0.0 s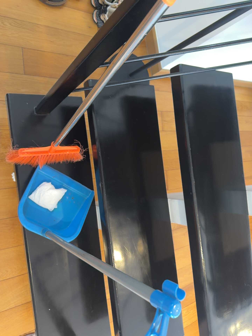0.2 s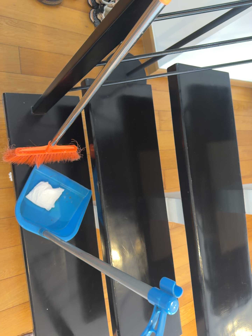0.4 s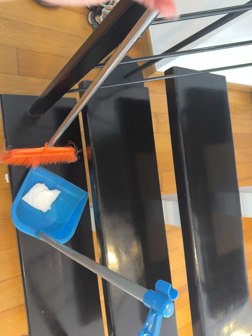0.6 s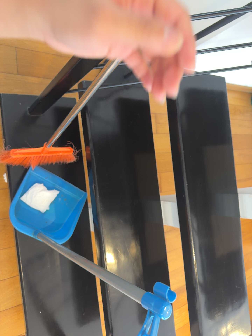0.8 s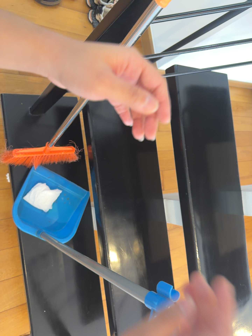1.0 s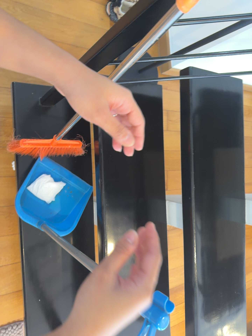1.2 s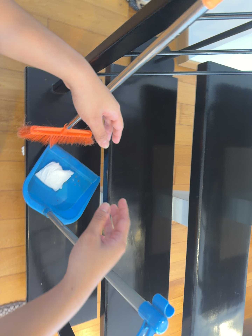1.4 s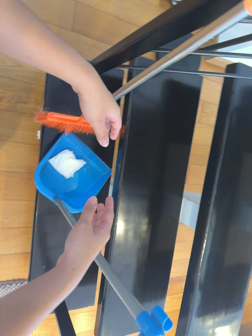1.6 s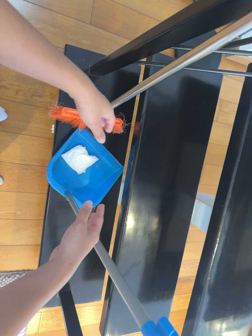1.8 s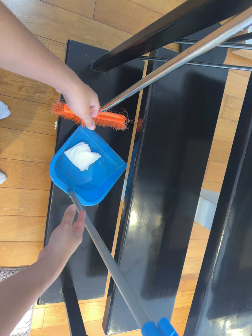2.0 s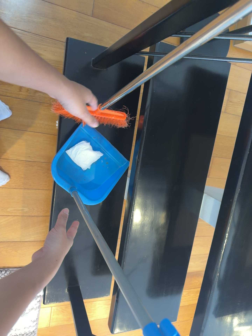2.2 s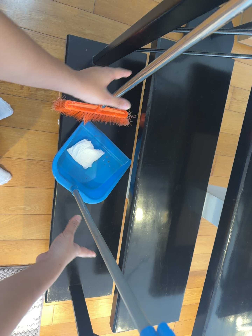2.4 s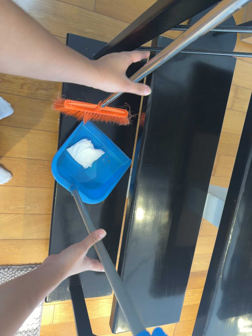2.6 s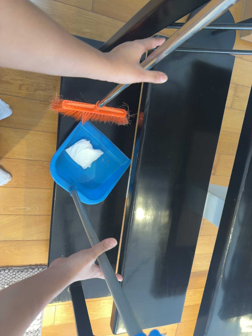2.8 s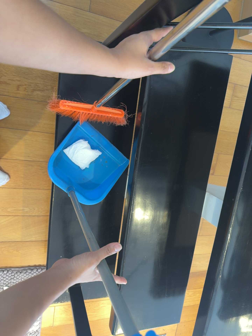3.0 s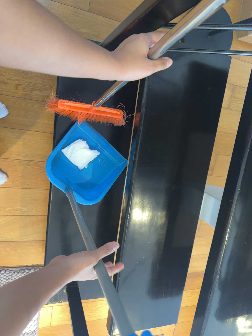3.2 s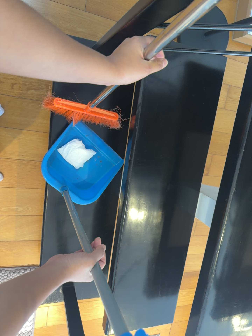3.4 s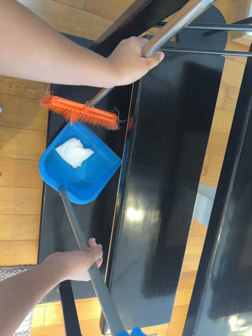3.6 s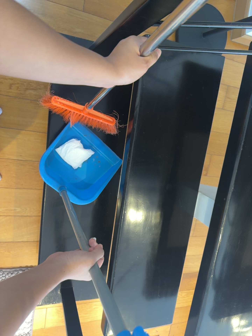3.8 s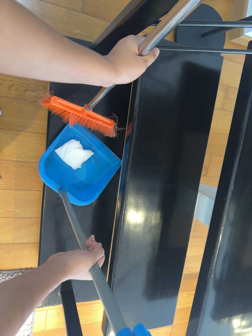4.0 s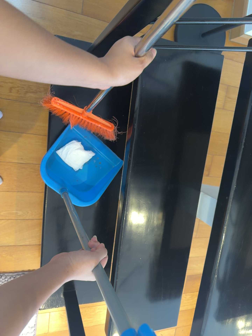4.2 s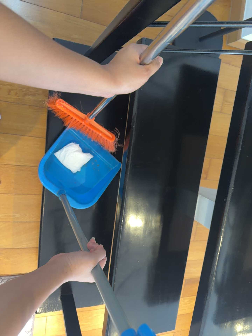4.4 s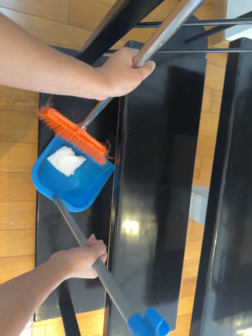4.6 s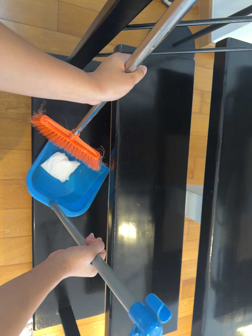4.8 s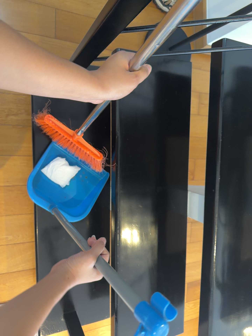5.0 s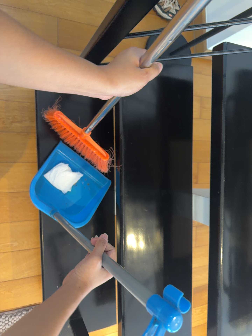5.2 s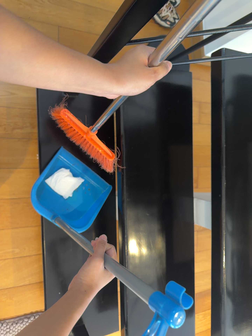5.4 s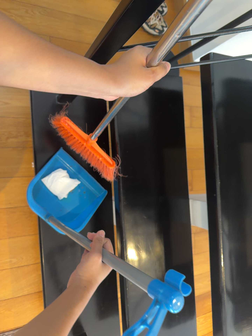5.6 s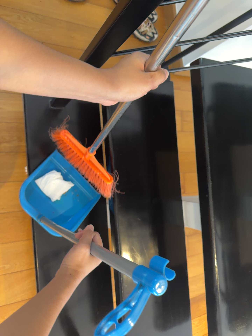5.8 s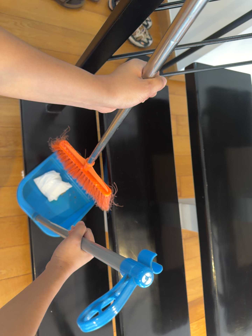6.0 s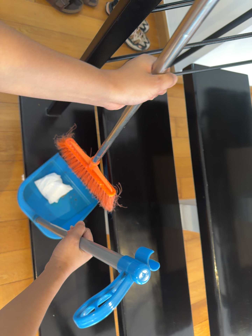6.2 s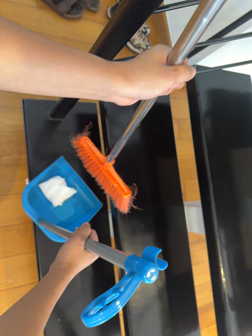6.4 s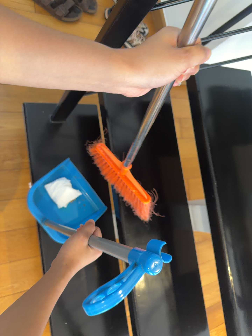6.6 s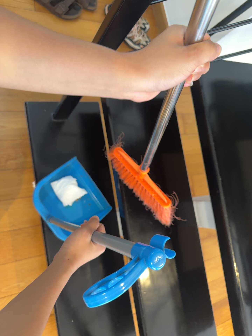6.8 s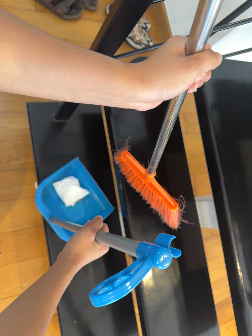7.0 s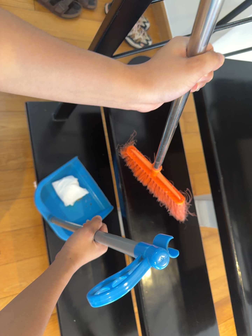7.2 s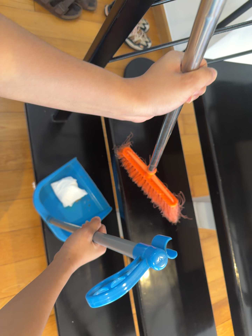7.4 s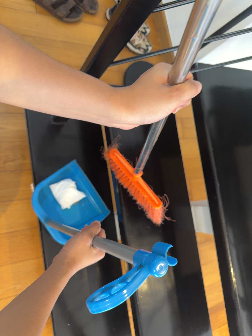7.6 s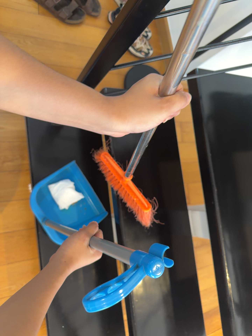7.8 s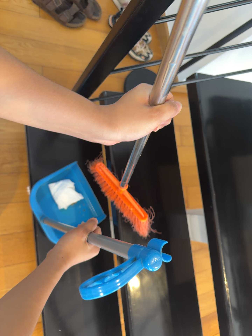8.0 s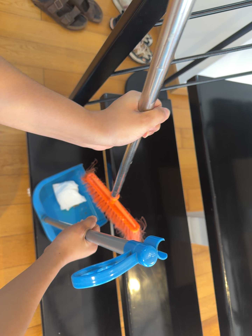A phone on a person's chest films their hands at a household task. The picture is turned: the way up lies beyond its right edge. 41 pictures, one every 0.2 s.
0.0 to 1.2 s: The camera rolls about its line of sight by about 10 degrees, and the scene rotates clockwise.
1.2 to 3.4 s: The camera travels forward and to its right, about 9 cm, so what stands in front looms larger.
3.4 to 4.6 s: The camera travels toward the bottom of its view, about 5 cm.
4.6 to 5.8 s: The camera travels toward the bottom of its view, about 8 cm. Its aim tips toward the top of its view by about 10 degrees.
5.8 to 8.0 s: The camera shifts only a little, or ends up much as it began.
The film runs backward here.
